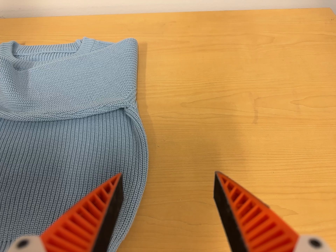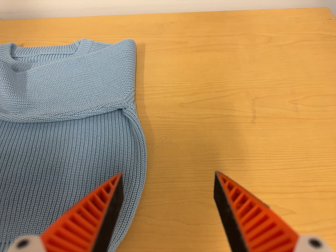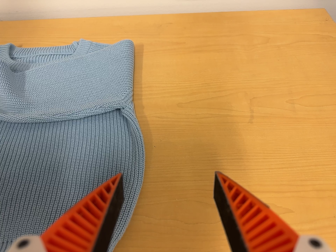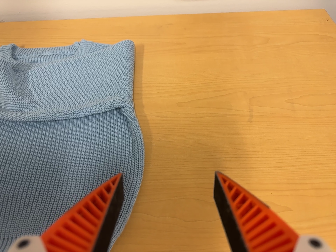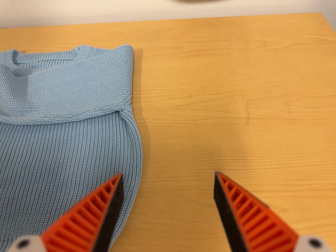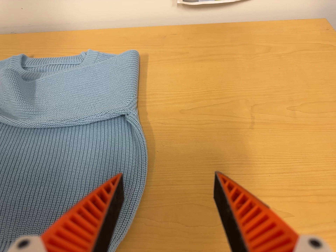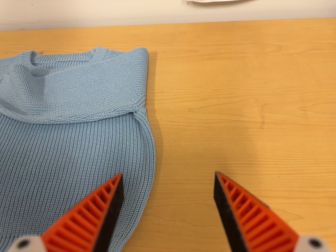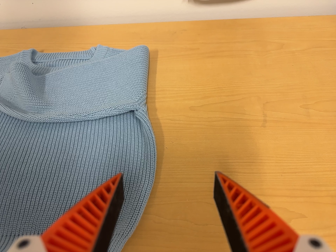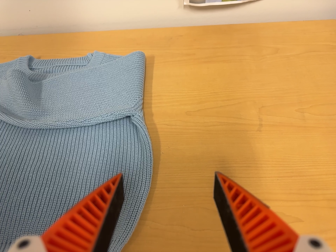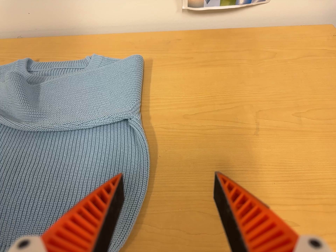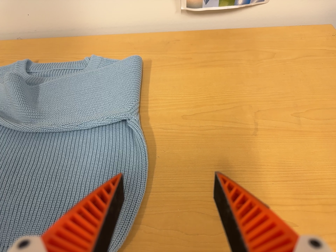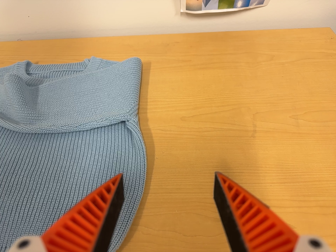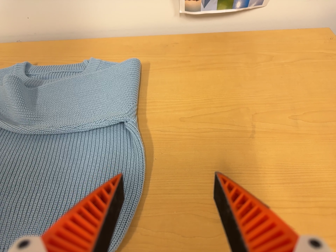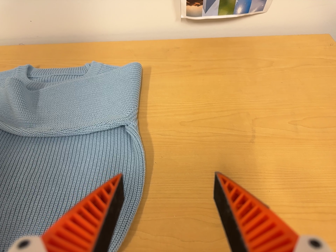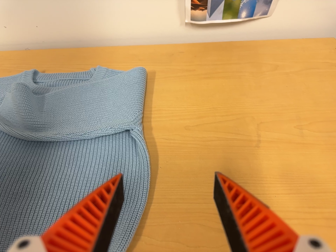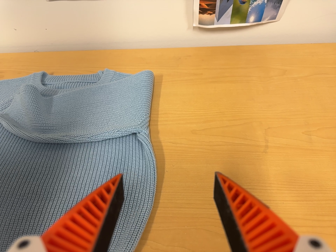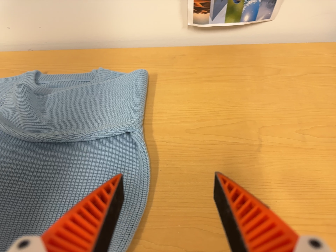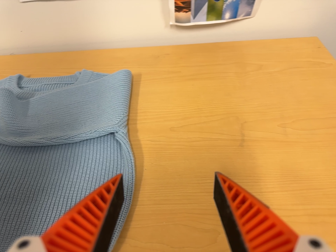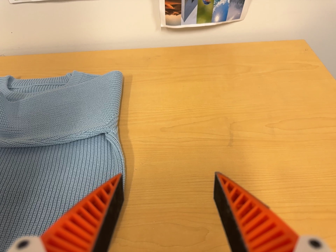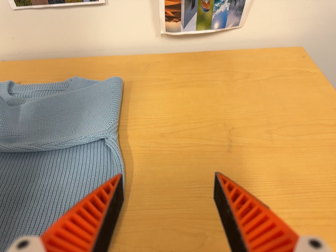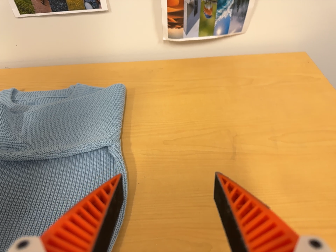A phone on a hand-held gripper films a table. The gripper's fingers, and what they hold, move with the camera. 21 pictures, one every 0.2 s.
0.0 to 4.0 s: The camera travels to its right, about 5 cm, so close, fixed things drift to the left. Its aim tips toward the top of its view by about 10 degrees, and the scene shifts downward.
The film runs backward here.
